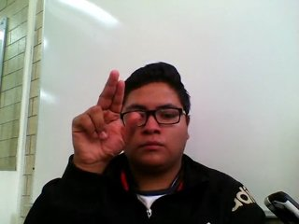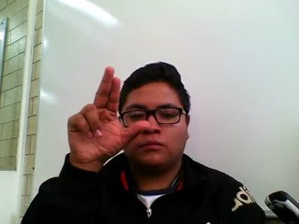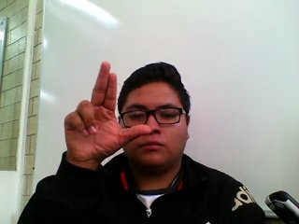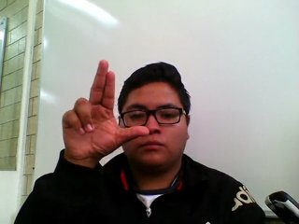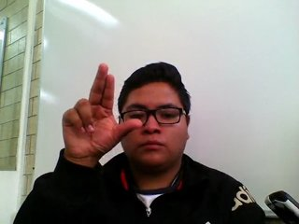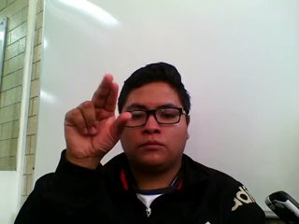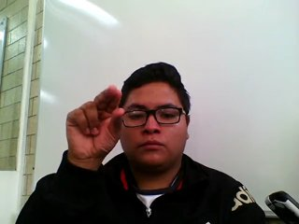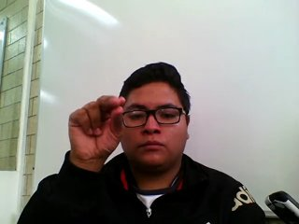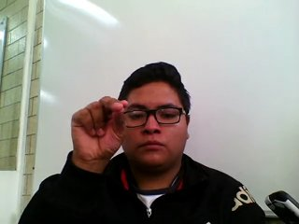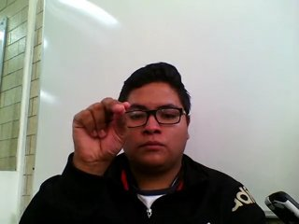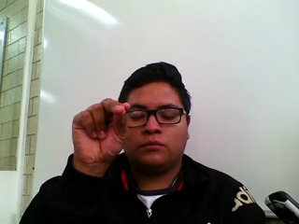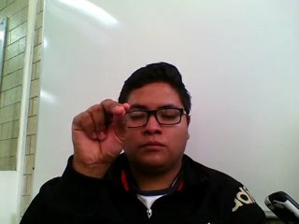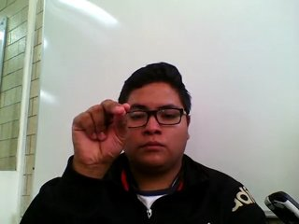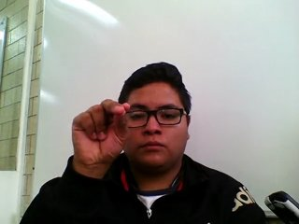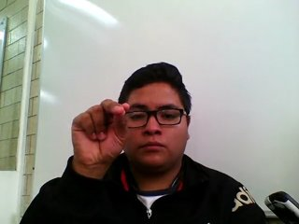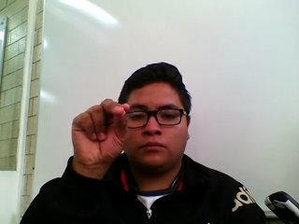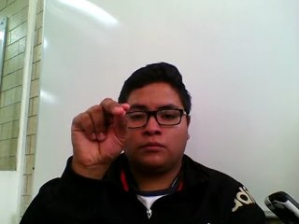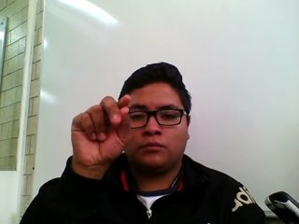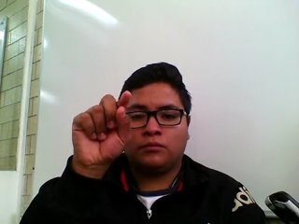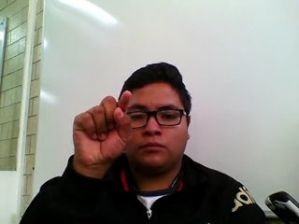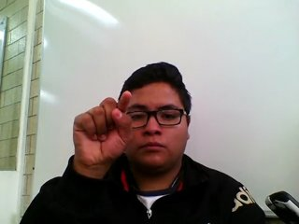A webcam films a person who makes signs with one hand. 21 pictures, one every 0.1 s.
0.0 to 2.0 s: Zoom out.
